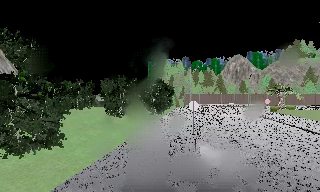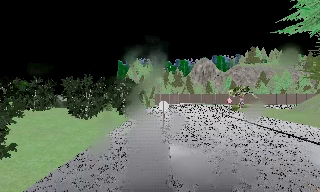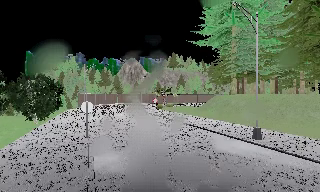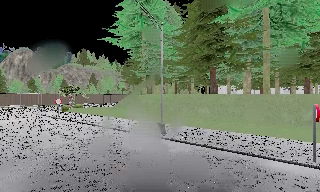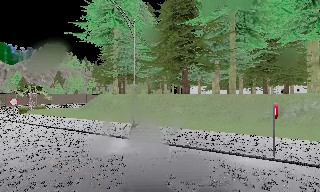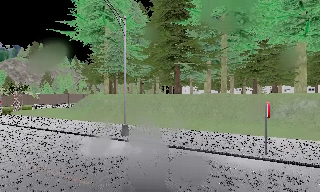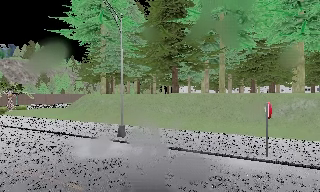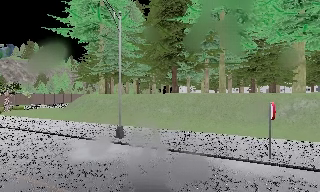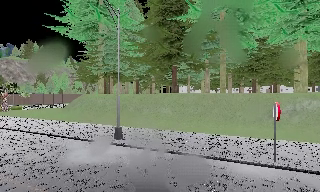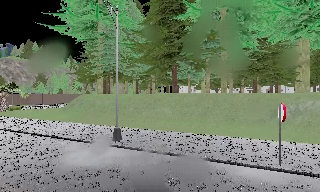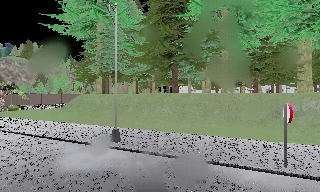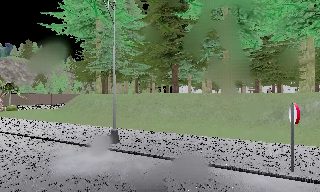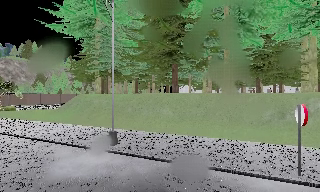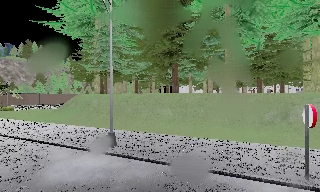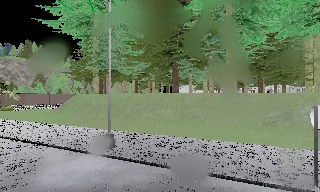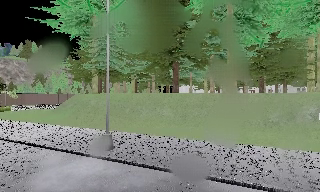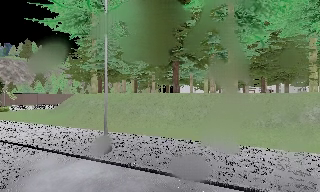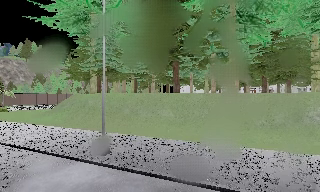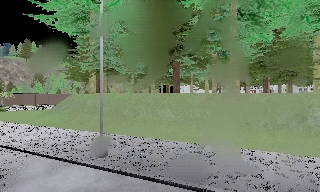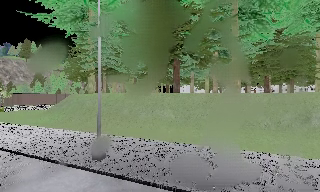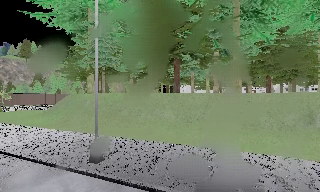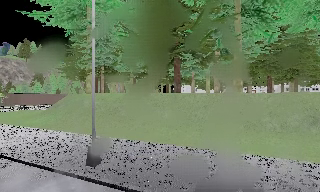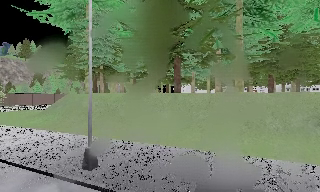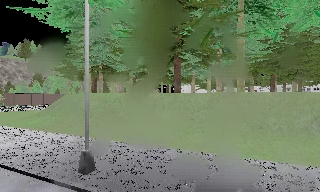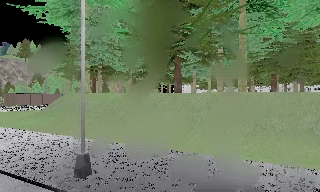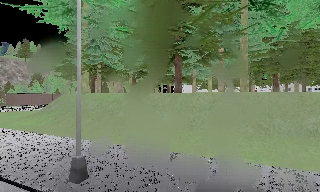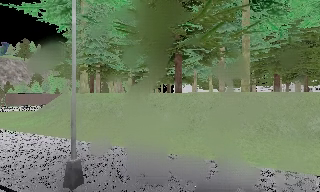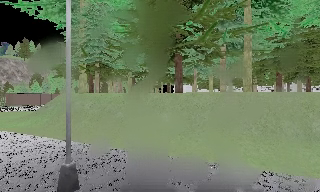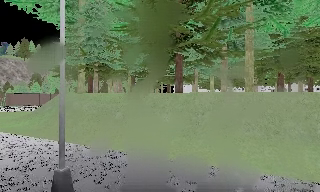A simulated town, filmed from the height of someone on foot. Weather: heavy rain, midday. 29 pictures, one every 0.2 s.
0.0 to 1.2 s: The camera swings to its right by about 80 degrees, and the scene slides to the left. It travels forward, about 1.5 m.
1.2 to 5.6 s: The camera travels forward, about 6 m, so what stands in front looms larger.
The film runs forward here.
